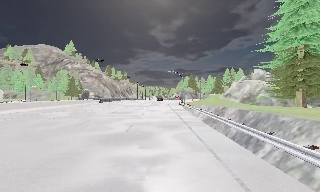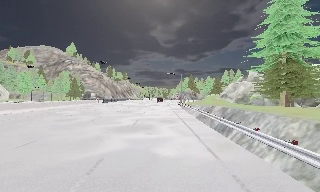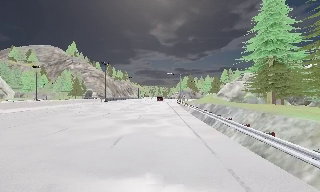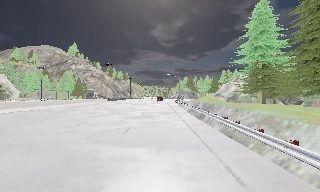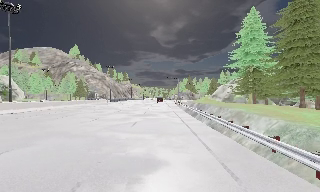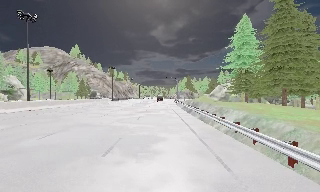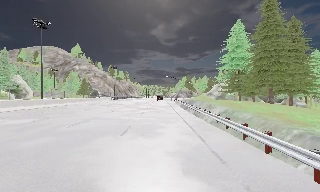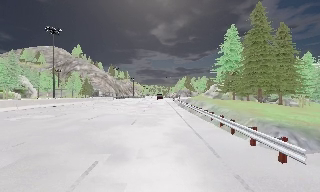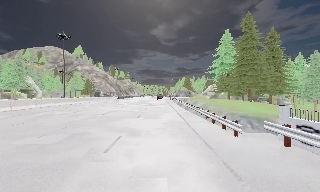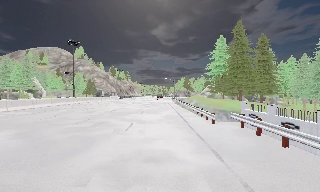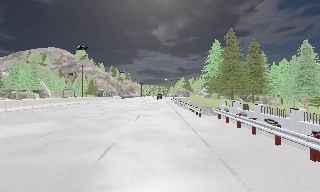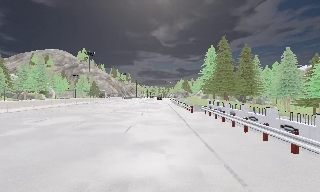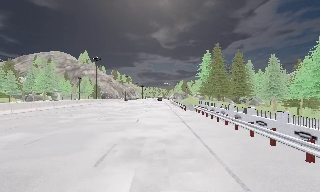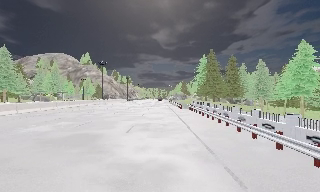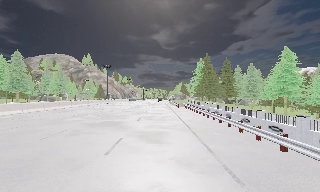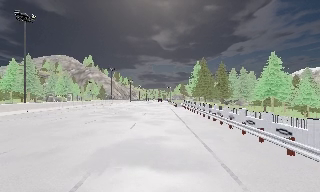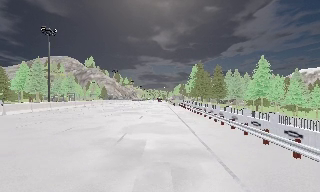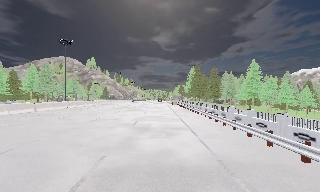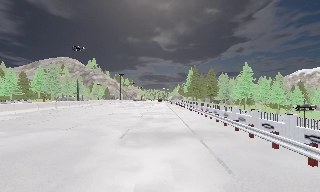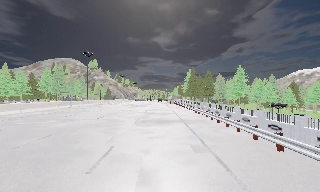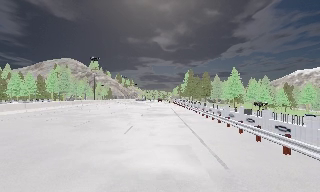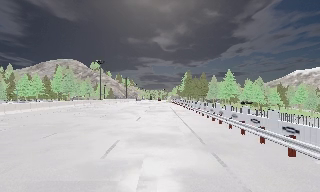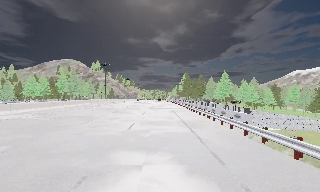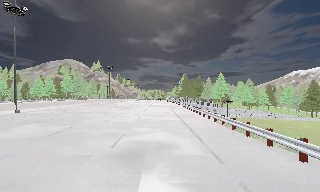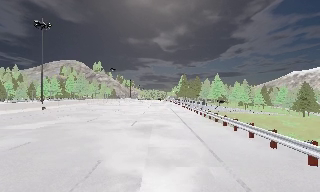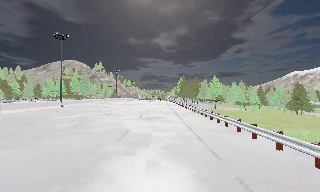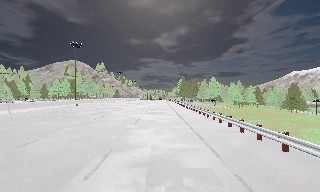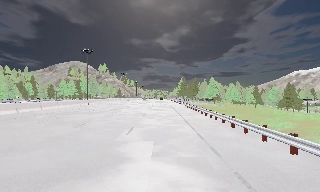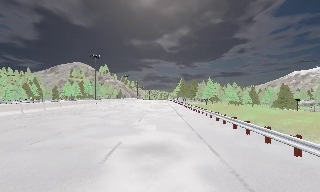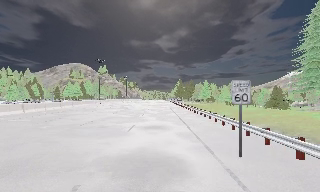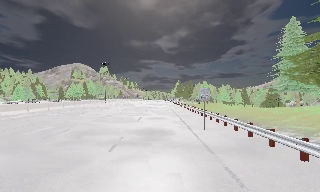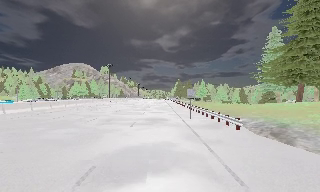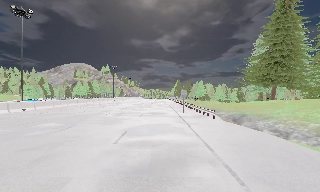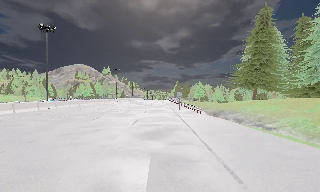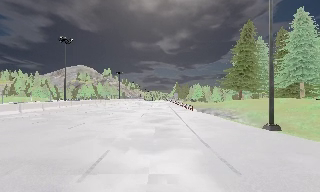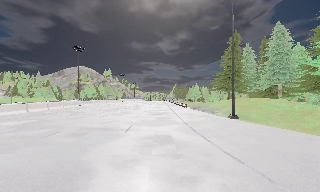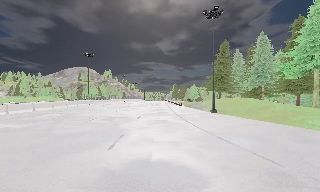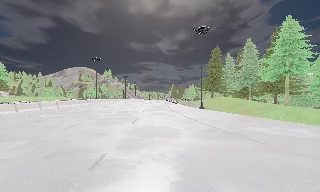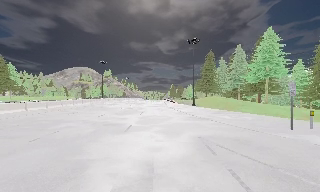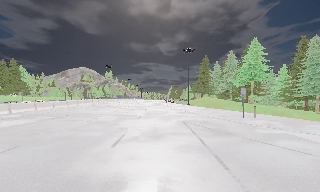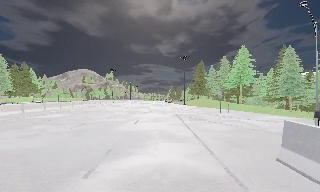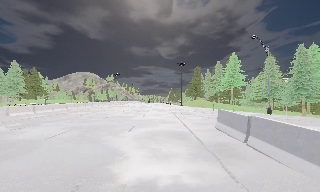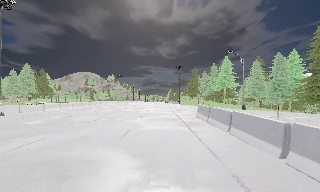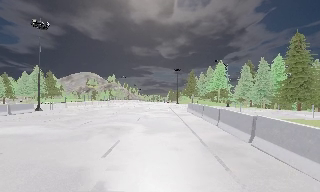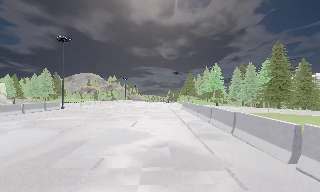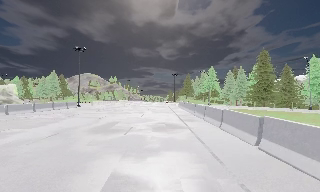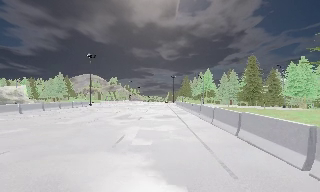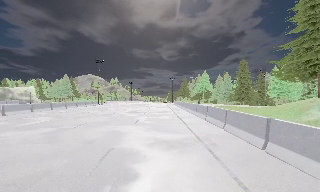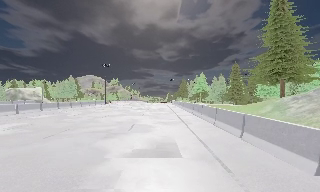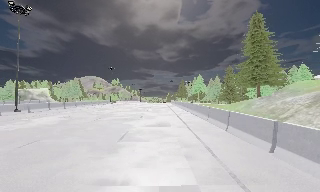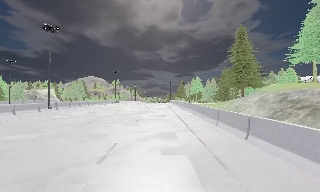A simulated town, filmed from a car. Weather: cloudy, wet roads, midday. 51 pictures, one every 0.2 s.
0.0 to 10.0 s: The camera travels backward, about 205 m, so what stands in front gets smaller. It gains speed.
The film runs backward here.
